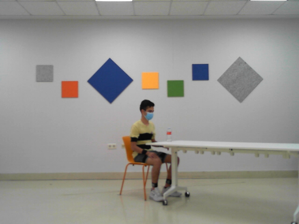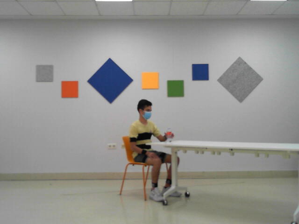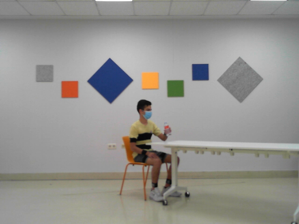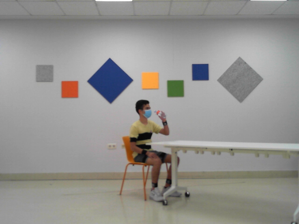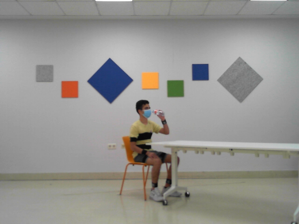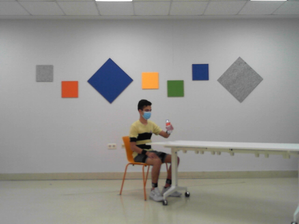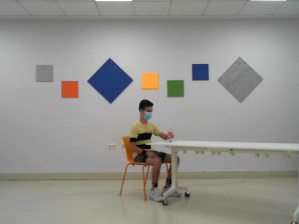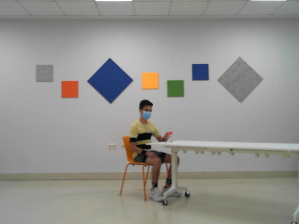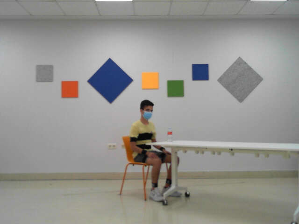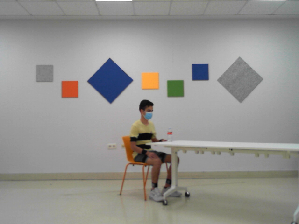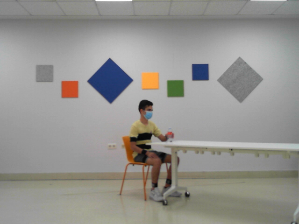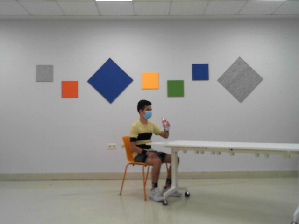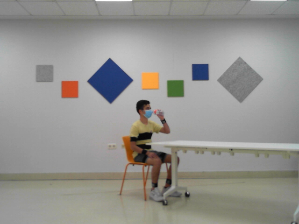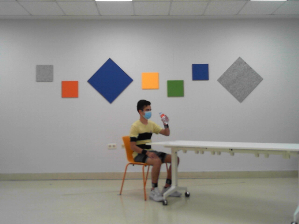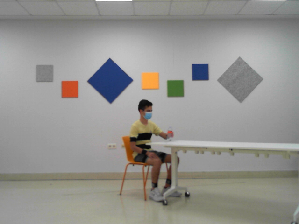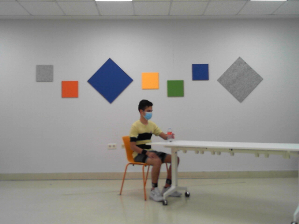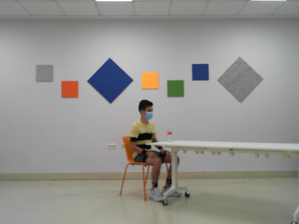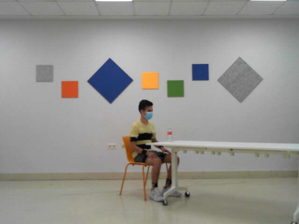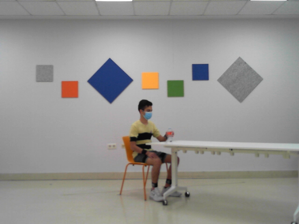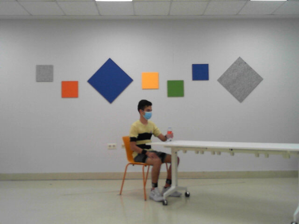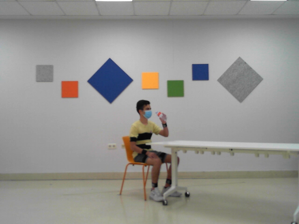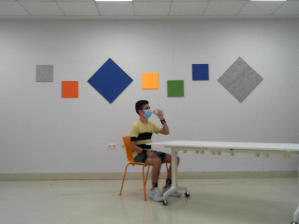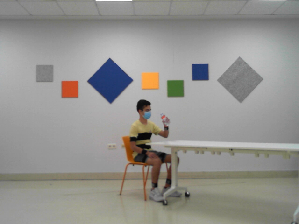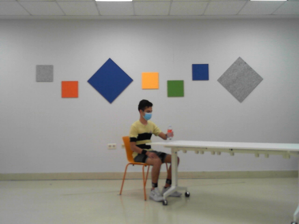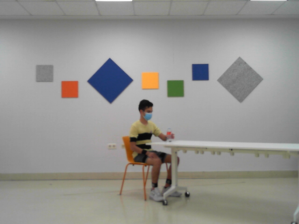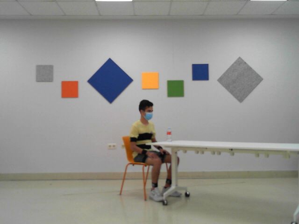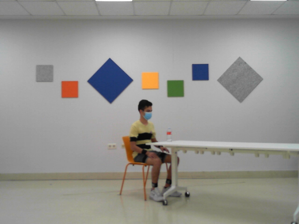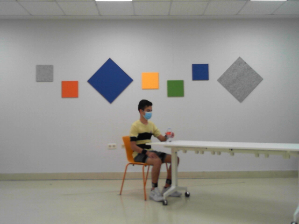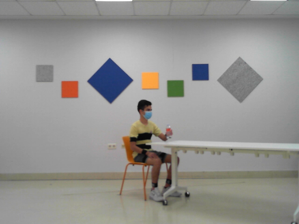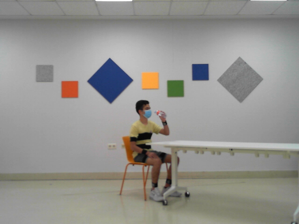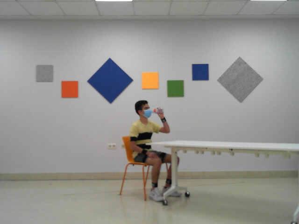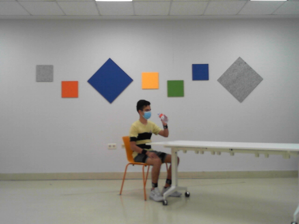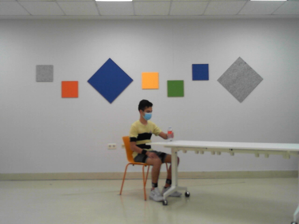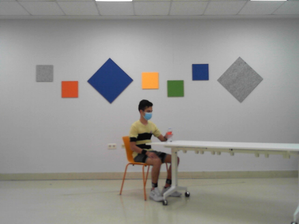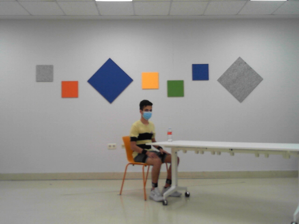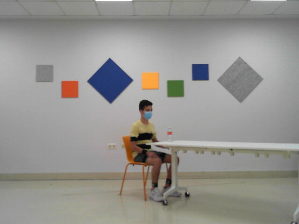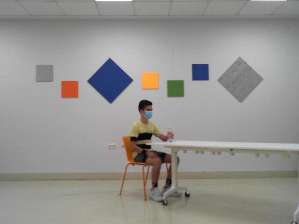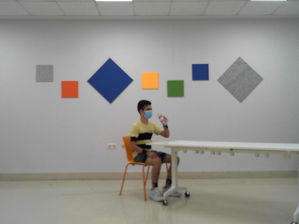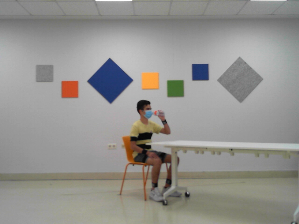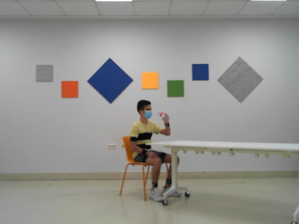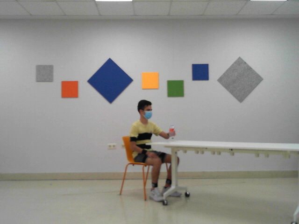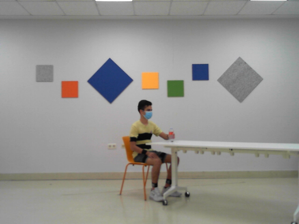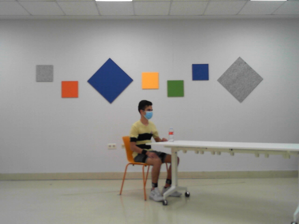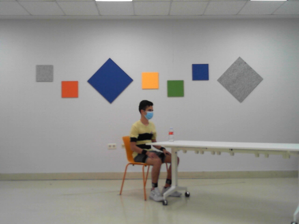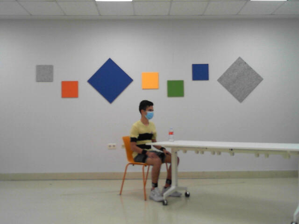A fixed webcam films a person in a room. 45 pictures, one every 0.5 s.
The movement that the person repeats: Drink from a bottle, left hand.
